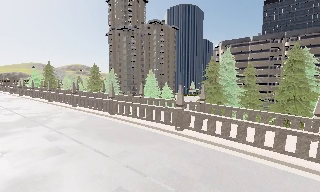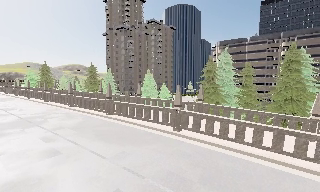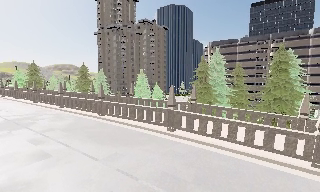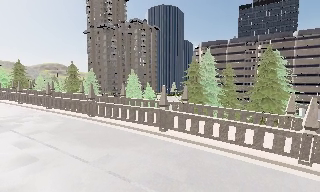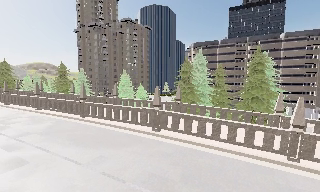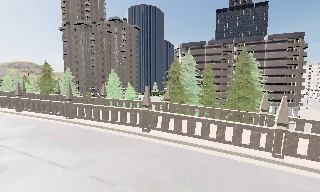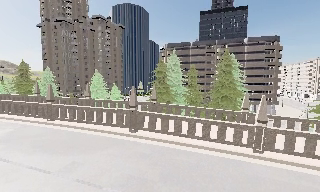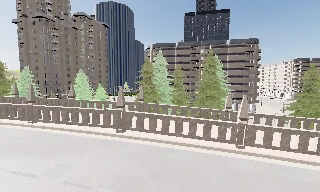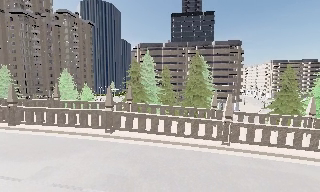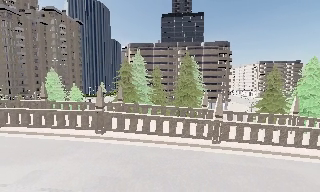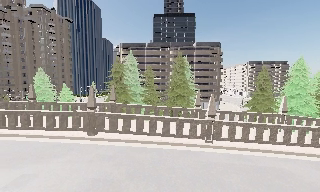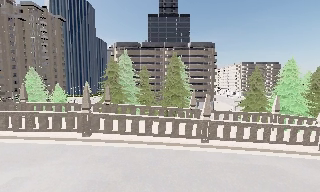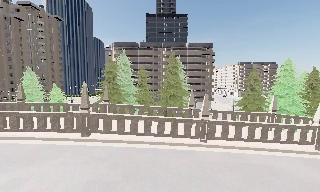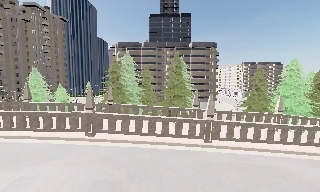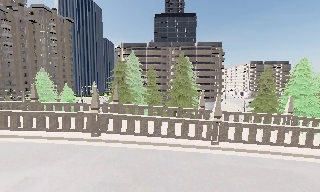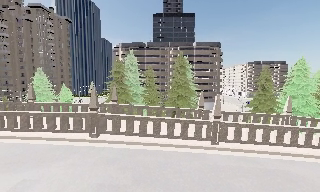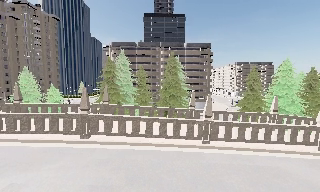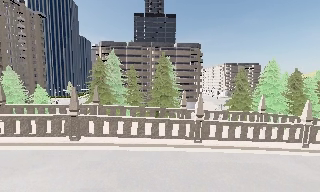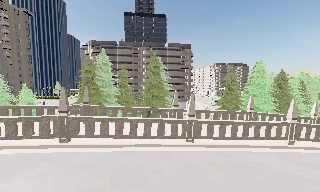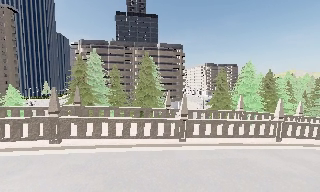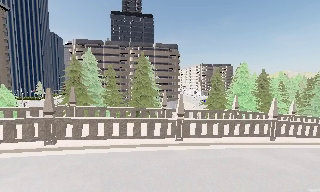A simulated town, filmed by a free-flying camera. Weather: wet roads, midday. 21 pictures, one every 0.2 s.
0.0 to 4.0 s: The scene slides to the left, as the camera pans about 50 degrees to its right. It travels to its left, about 1 m.
The film runs forward here.
